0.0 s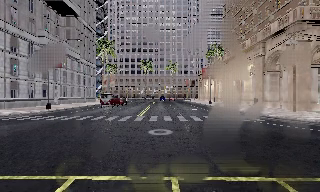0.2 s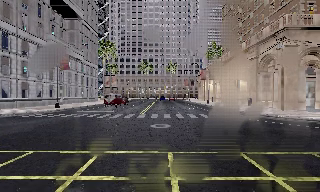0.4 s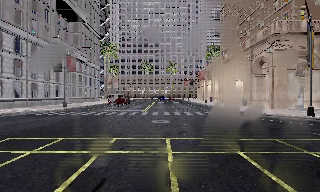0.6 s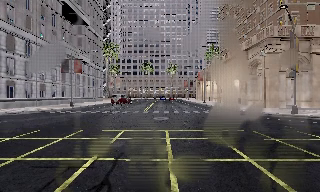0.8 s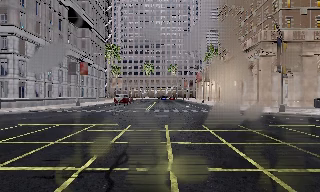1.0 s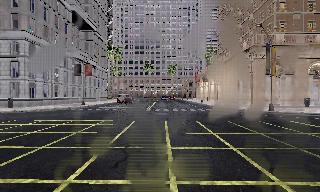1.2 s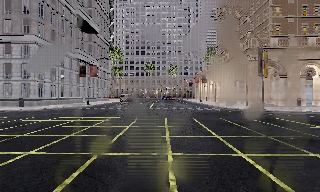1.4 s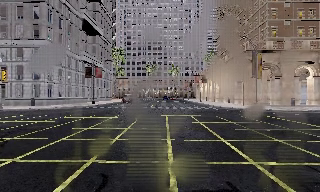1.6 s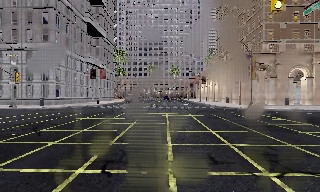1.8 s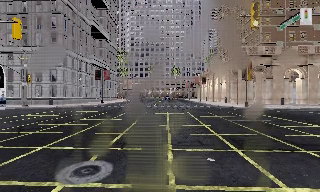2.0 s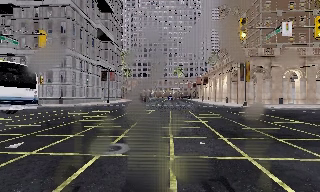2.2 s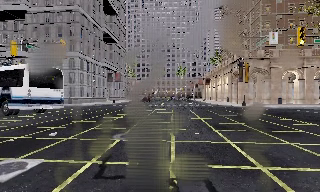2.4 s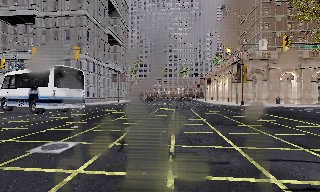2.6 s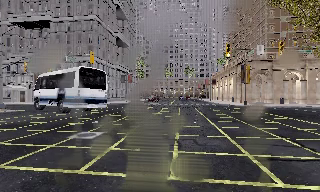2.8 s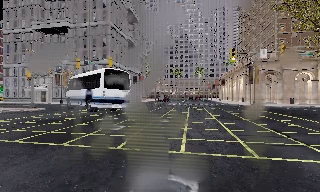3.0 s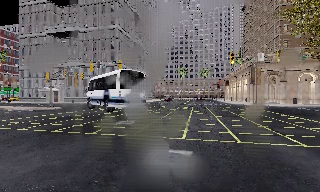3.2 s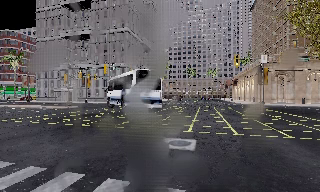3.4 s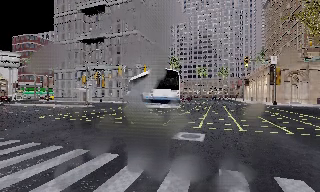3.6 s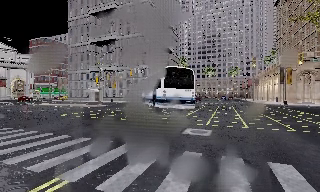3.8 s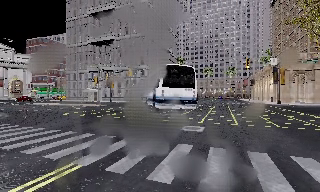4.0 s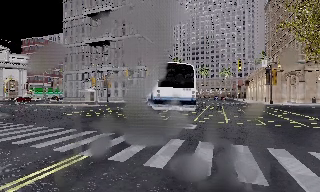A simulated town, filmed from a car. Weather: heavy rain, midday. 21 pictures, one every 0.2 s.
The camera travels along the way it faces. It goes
backward.
0.0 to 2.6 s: The camera travels backward, about 19 m, so what stands in front gets smaller.
2.6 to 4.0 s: The camera swings to its left by about 15 degrees, and the scene slides to the right. It travels backward, about 8 m, so what stands in front gets smaller. It loses speed.
The film runs backward here.
